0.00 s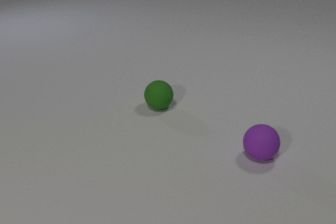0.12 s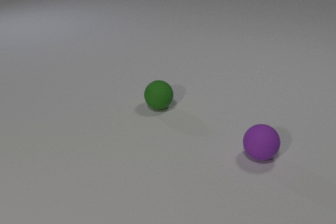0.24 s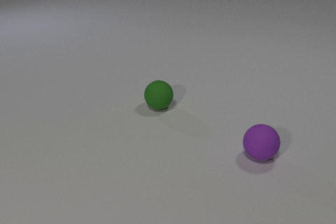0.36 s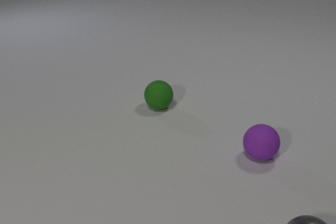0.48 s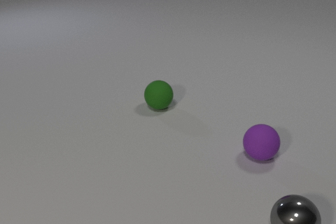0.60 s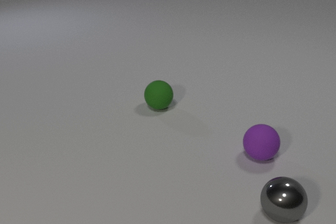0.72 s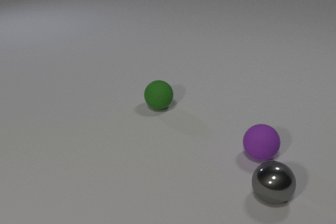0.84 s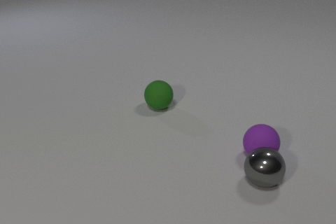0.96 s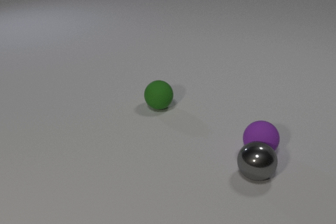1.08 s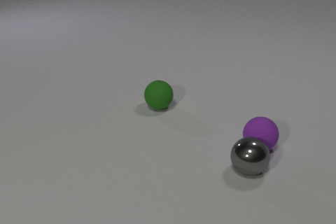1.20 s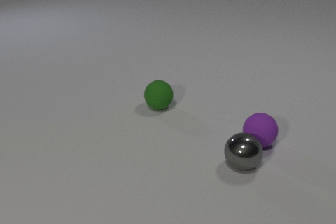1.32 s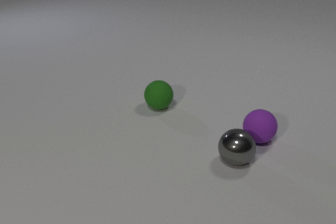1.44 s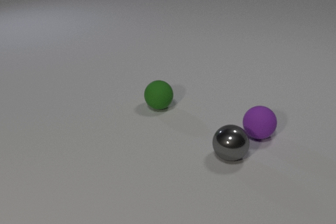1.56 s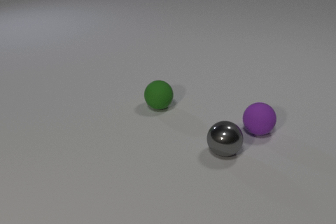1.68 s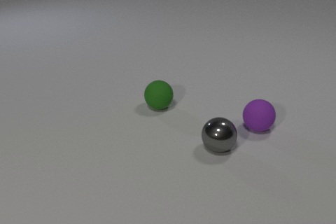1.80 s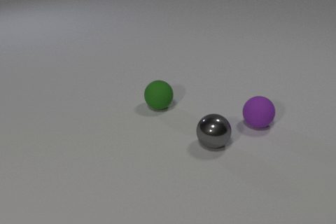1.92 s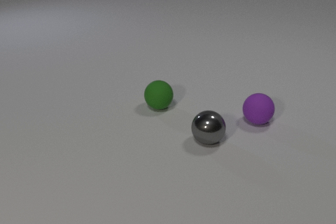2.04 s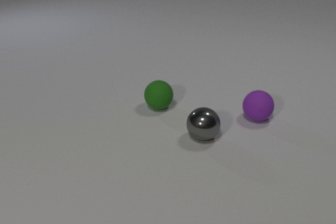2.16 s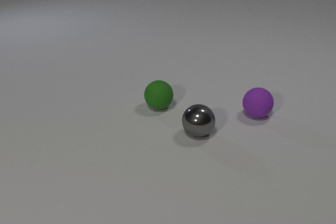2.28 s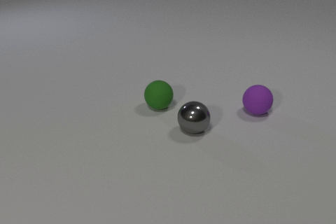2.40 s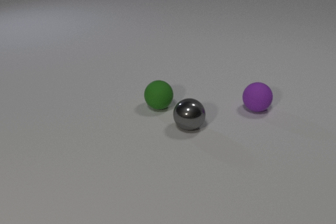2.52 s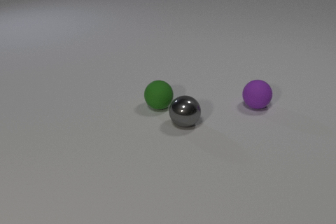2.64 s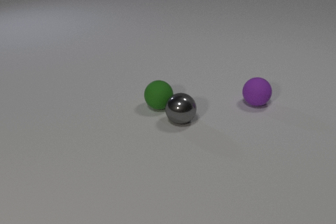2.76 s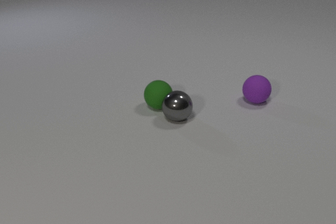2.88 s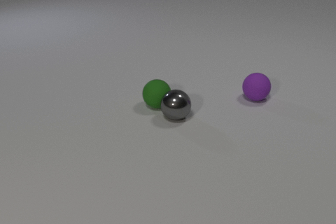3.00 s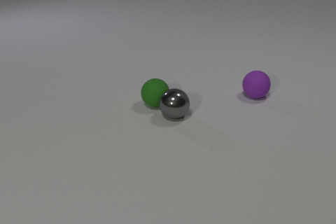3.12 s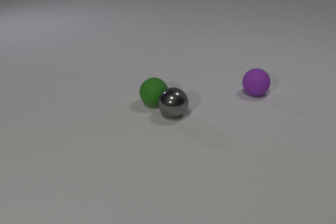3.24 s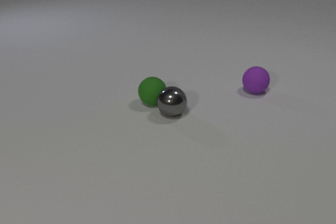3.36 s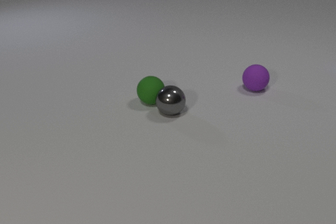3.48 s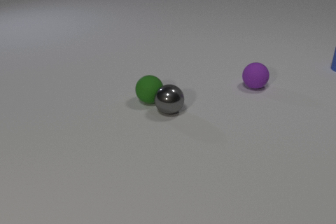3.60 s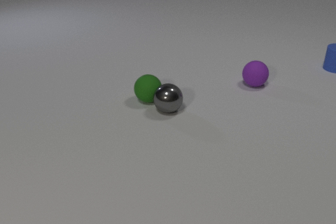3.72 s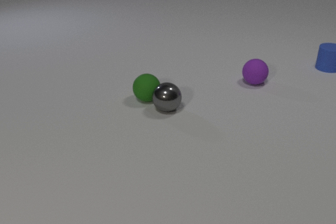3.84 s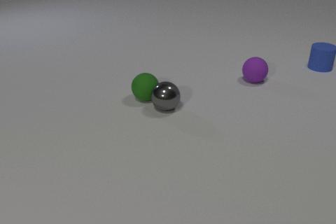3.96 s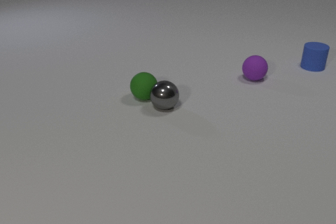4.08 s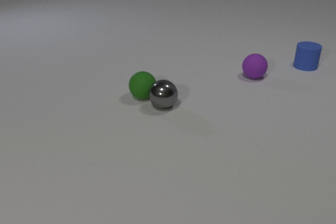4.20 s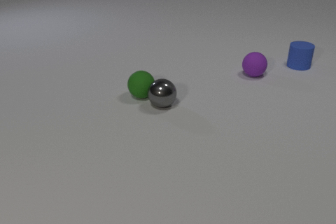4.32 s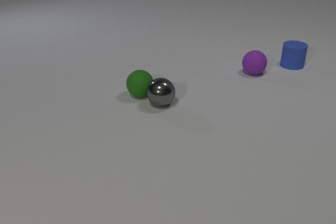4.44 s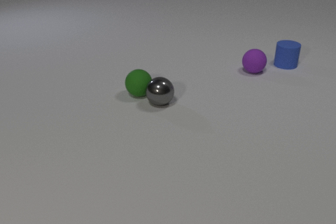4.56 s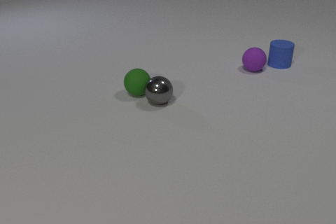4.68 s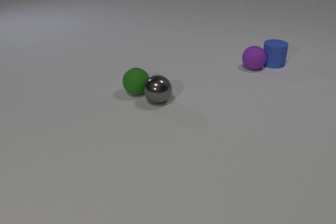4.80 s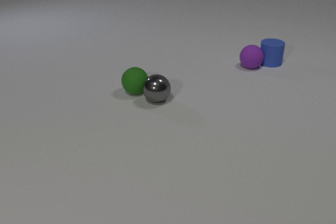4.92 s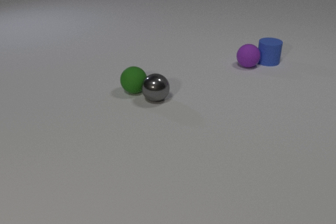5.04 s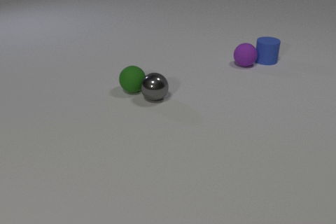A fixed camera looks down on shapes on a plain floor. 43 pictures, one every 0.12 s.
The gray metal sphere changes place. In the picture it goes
away from the camera.
The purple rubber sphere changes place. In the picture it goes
away from the camera.
0.00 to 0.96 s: The gray metal sphere comes in at the bottom edge, rolls away from the camera and to the left. The gray metal sphere and the purple rubber sphere collide.
0.96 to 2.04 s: The gray metal sphere rolls away from the camera and to the left. The purple rubber sphere rolls away from the camera.
2.04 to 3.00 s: The gray metal sphere rolls away from the camera and to the left. The purple rubber sphere rolls away from the camera. The gray metal sphere and the green rubber sphere collide.
3.00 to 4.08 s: The gray metal sphere rolls away from the camera and to the left. The purple rubber sphere rolls away from the camera. The green rubber sphere rolls away from the camera and to the left. The blue rubber cylinder comes in at the right edge, slides to the left.
4.08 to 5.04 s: The gray metal sphere rolls away from the camera and to the left. The purple rubber sphere rolls away from the camera. The green rubber sphere rolls away from the camera and to the left. The blue rubber cylinder slides to the left. The purple rubber sphere and the blue rubber cylinder collide.
What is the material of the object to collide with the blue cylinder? rubber.
How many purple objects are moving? 1.
What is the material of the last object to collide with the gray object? rubber.
